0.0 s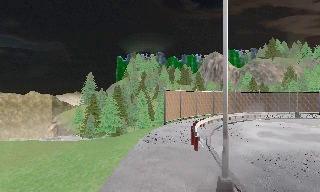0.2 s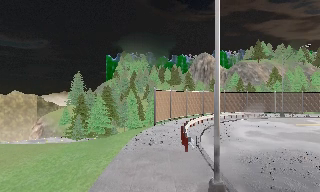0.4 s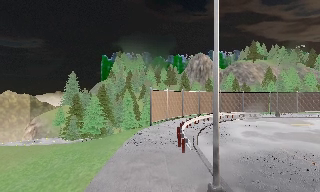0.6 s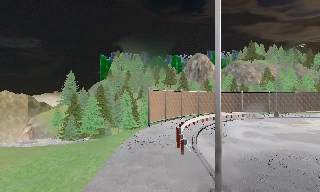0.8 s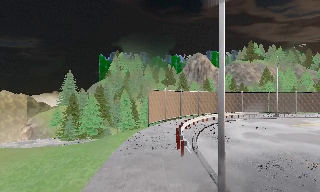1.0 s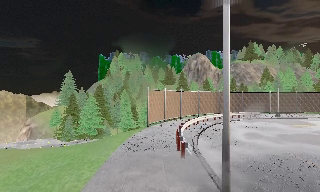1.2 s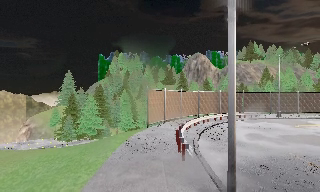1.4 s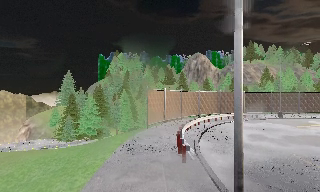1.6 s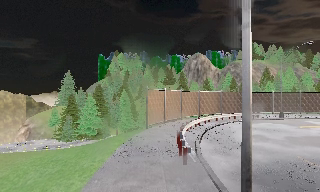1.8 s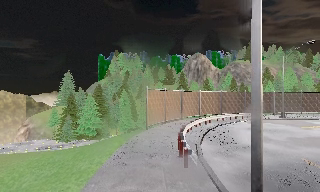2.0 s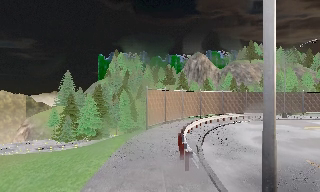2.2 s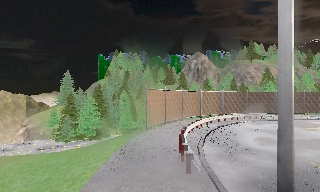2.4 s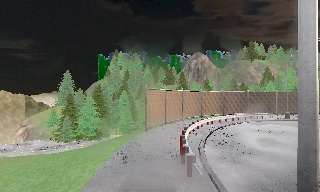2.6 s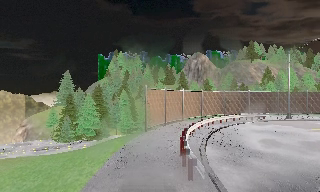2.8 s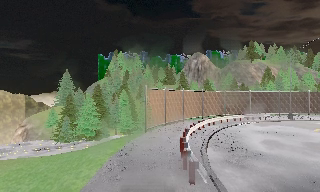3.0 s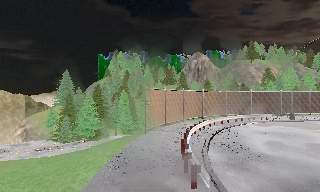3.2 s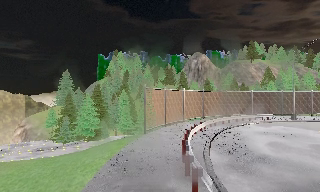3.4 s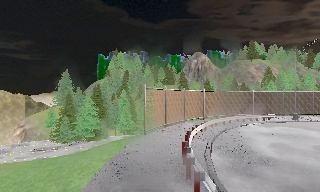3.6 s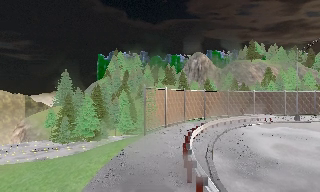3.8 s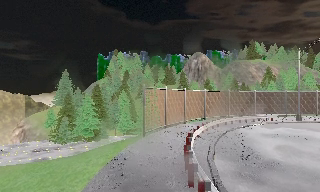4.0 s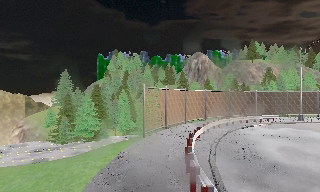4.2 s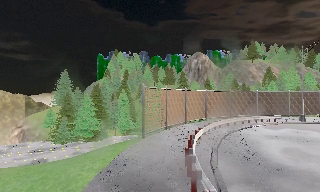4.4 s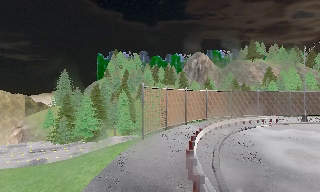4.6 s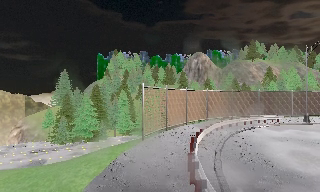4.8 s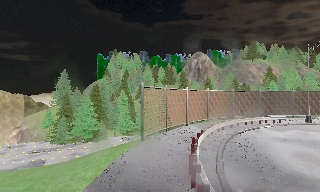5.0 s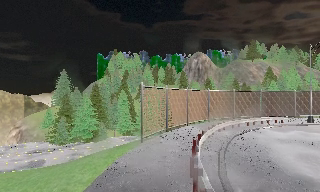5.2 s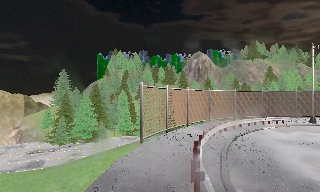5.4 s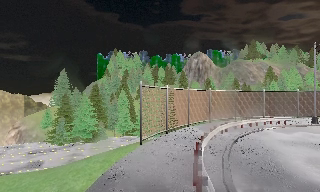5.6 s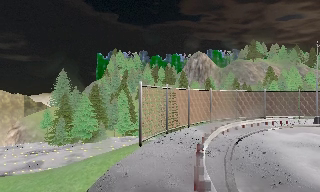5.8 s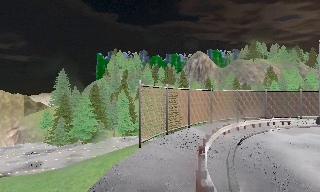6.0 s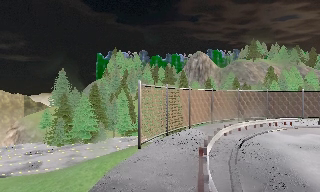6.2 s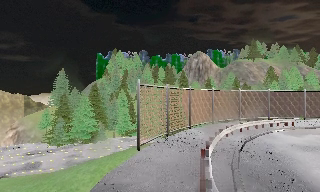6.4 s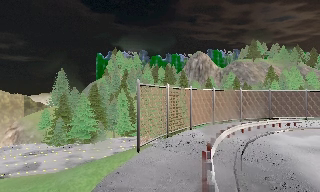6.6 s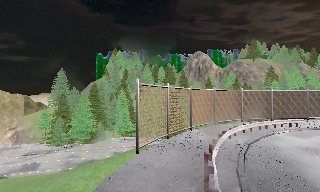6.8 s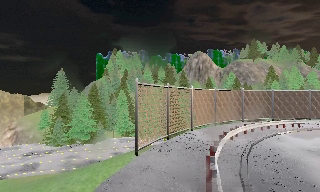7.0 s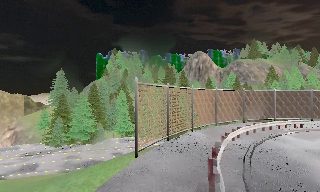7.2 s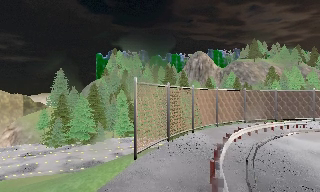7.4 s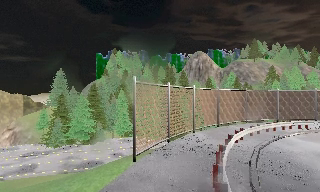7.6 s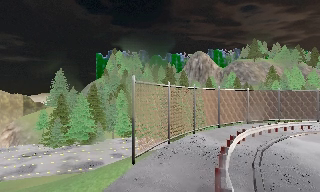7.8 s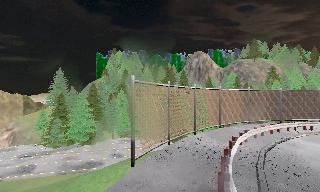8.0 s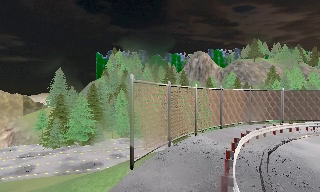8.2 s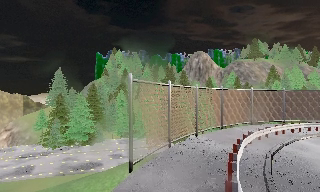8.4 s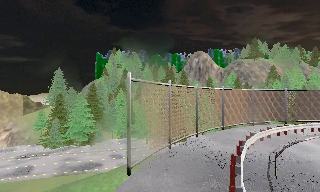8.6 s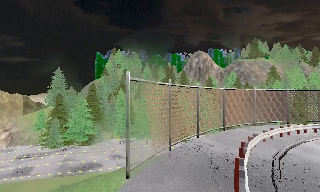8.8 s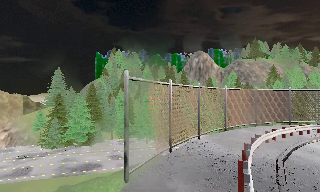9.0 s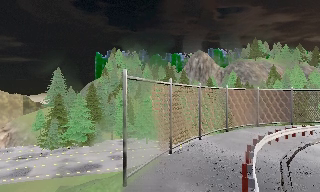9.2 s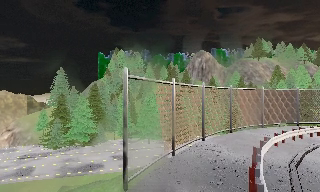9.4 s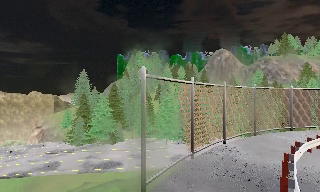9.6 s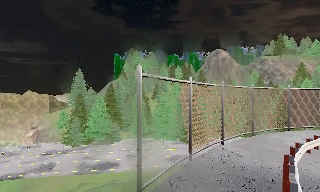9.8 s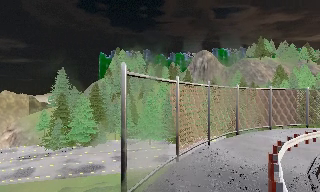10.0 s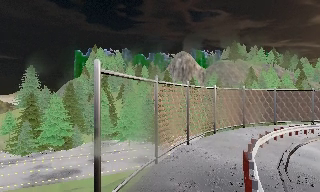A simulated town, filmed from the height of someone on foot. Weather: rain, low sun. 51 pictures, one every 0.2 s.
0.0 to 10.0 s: The scene slides to the left, as the camera pans about 10 degrees to its right. It travels forward, about 11 m, so what stands in front looms larger.
The film runs forward here.
